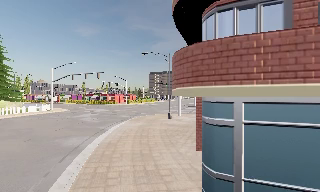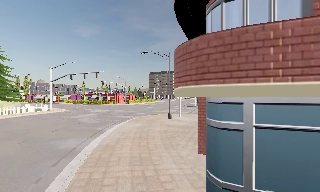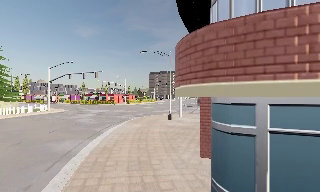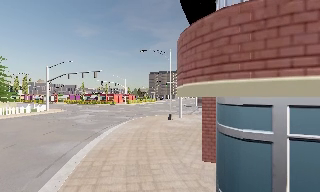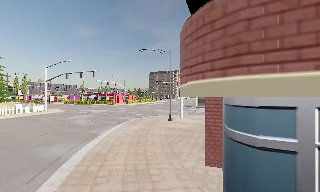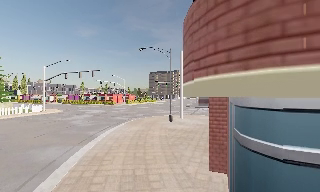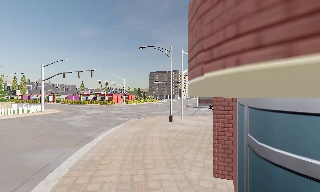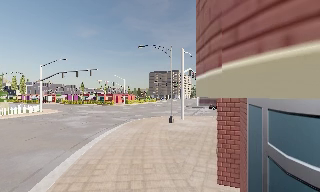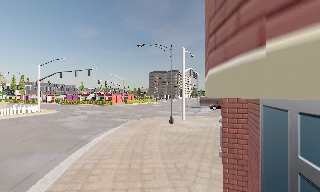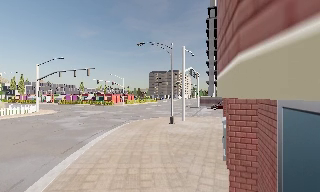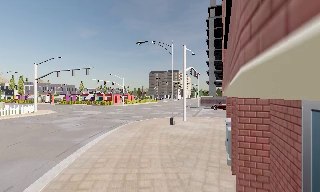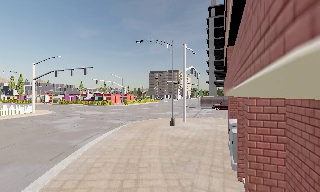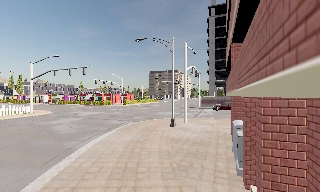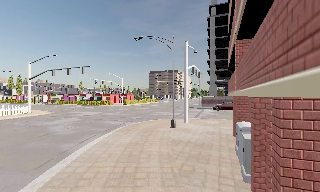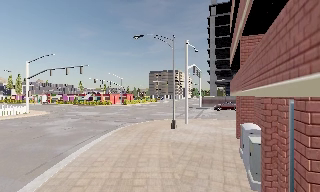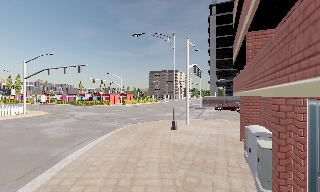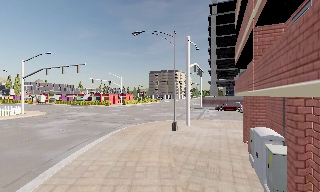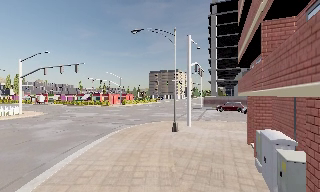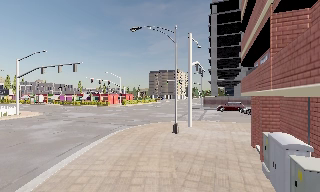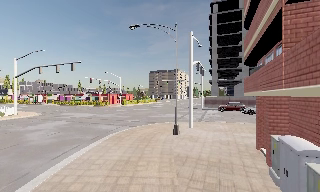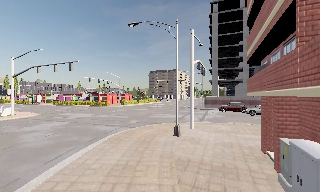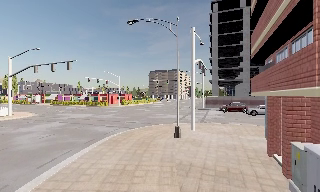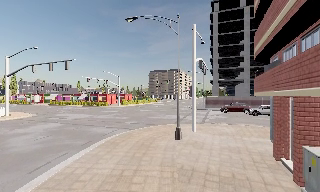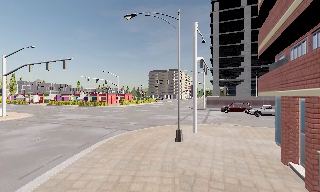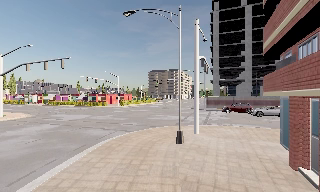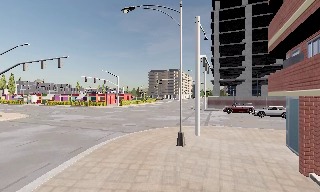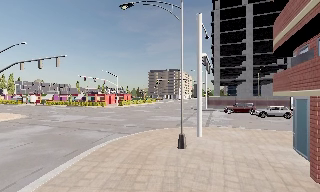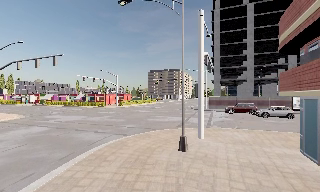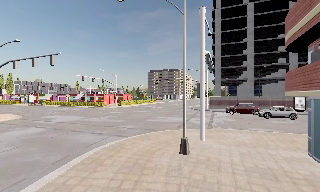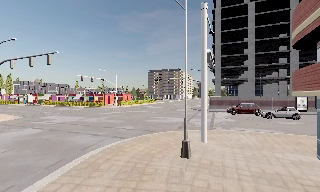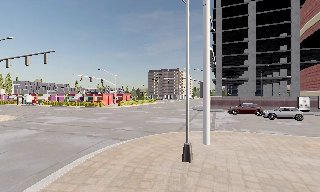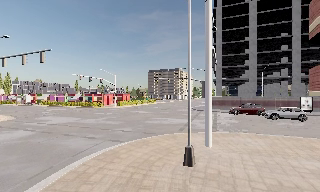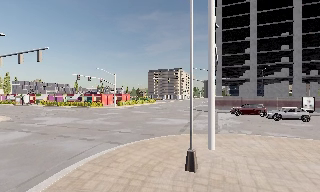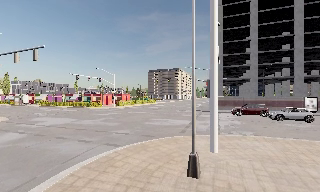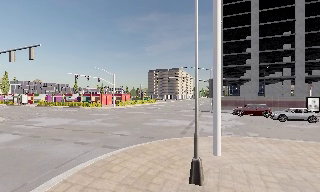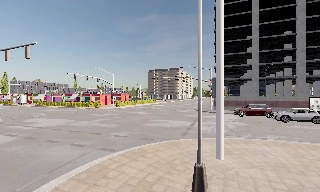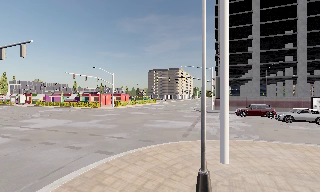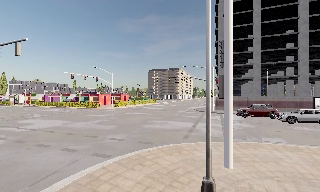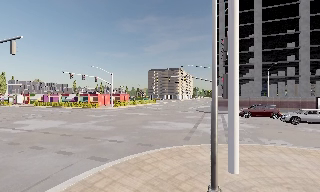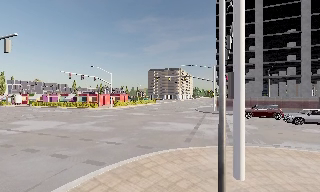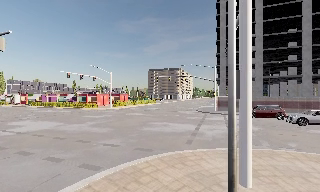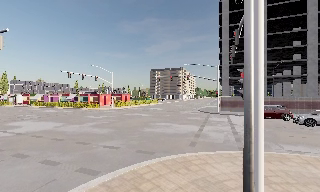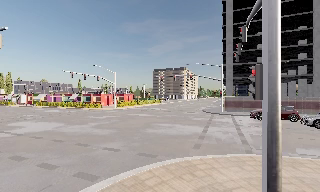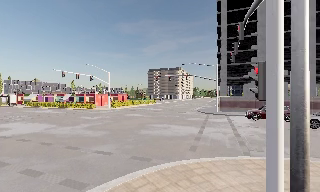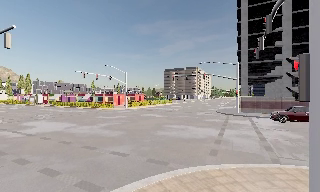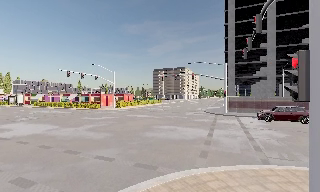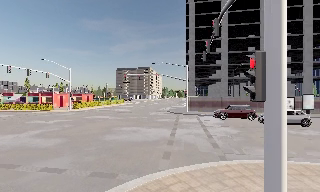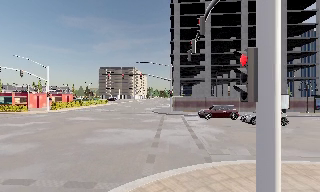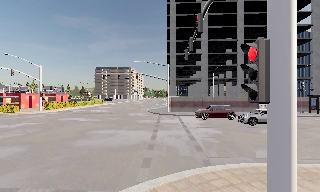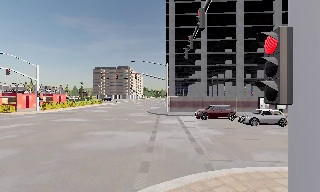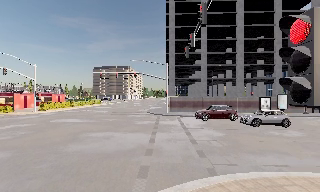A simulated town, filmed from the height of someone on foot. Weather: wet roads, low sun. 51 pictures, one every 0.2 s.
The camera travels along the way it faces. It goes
forward.
0.0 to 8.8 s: The camera travels forward, about 17 m, so what stands in front looms larger.
8.8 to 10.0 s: The camera pans to its right, which is clockwise from overhead, by about 25 degrees. It travels forward, about 2.5 m, so what stands in front looms larger.
The film runs forward here.
